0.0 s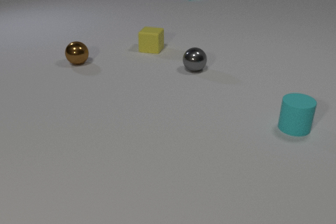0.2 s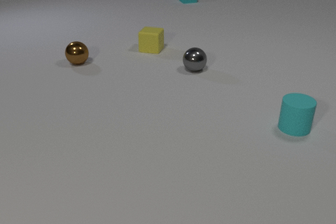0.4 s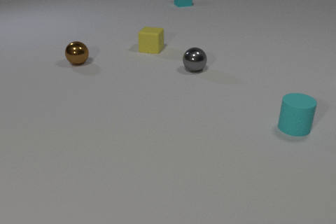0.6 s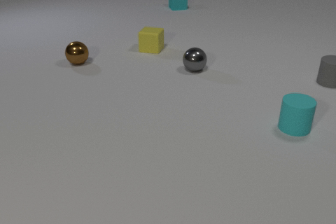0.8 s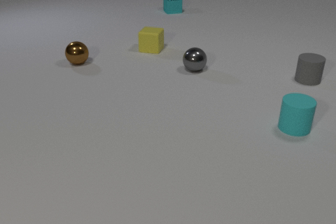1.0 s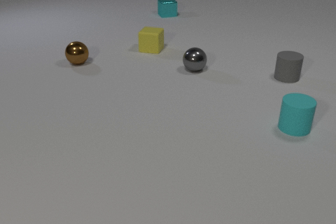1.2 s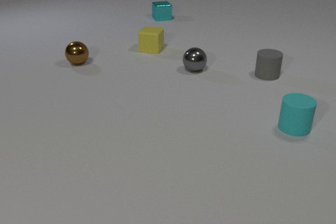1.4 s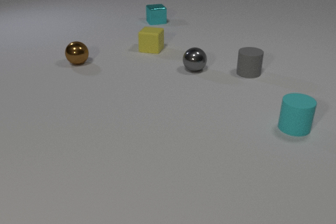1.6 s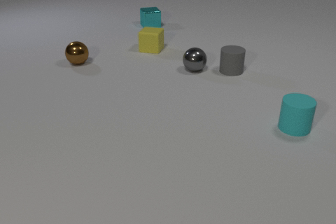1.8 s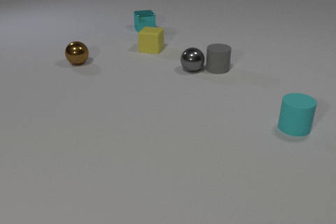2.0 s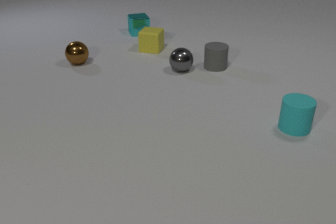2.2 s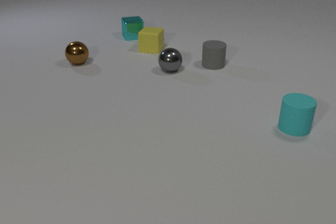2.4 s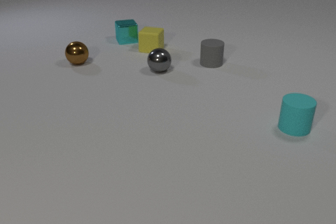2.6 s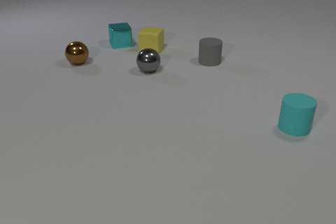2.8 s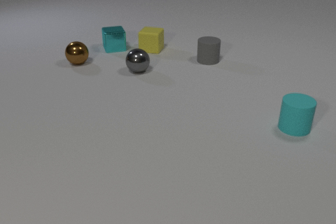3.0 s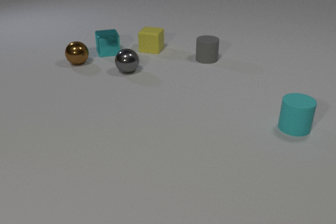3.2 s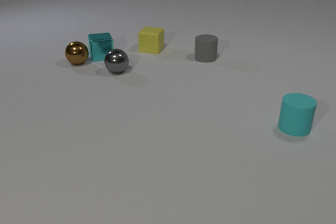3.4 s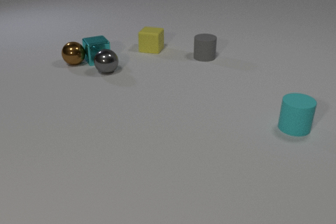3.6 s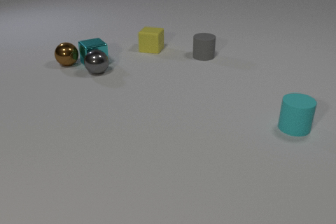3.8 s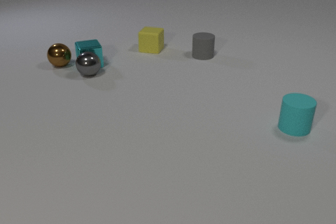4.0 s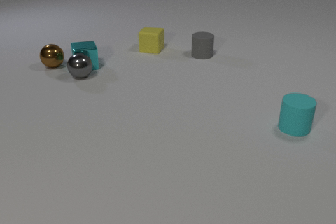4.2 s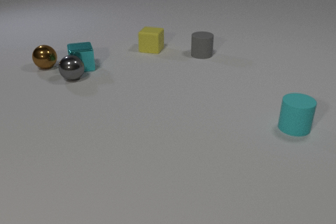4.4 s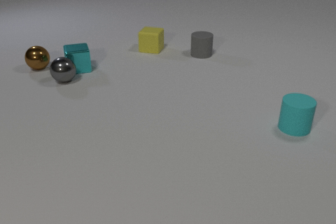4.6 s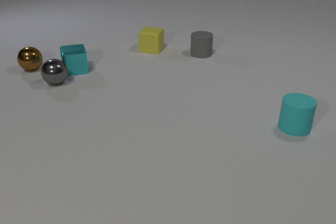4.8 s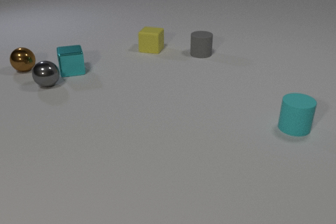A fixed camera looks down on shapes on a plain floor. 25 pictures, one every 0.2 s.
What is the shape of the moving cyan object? cube.
How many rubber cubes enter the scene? 0.
Are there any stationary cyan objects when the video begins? yes.
0.0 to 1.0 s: The gray rubber cylinder comes in at the right edge, slides to the left. The cyan metal cube slides toward the camera.
1.0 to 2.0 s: The gray rubber cylinder slides to the left. The gray metal sphere rolls to the left. The cyan metal cube slides toward the camera and to the left. The gray rubber cylinder and the gray metal sphere collide.
2.0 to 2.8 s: The gray rubber cylinder slides away from the camera and to the left. The gray metal sphere rolls to the left. The cyan metal cube slides toward the camera and to the left.
2.8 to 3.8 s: The gray rubber cylinder slides away from the camera and to the left. The gray metal sphere rolls to the left. The cyan metal cube slides toward the camera and to the left. The brown metal sphere rolls to the left. The cyan metal cube and the brown metal sphere collide. The gray metal sphere and the cyan metal cube collide.
3.8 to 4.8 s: The gray rubber cylinder slides away from the camera. The gray metal sphere rolls to the left. The cyan metal cube slides to the left and toward the camera. The brown metal sphere rolls to the left.
